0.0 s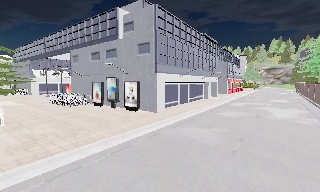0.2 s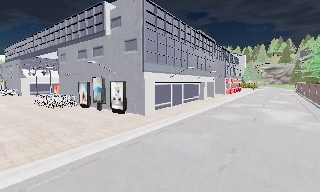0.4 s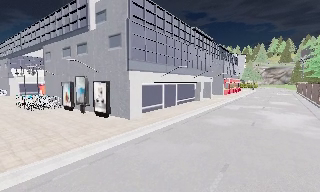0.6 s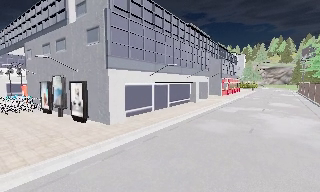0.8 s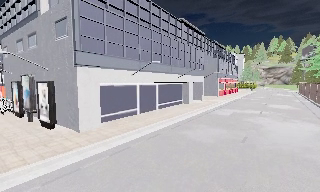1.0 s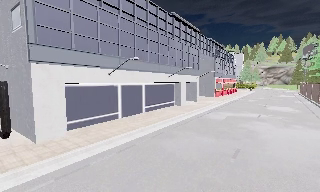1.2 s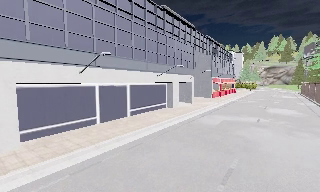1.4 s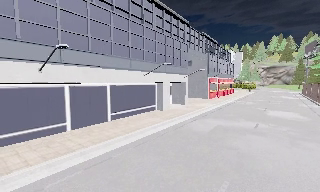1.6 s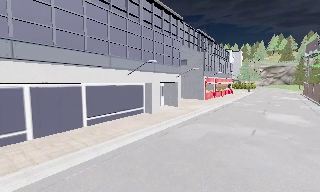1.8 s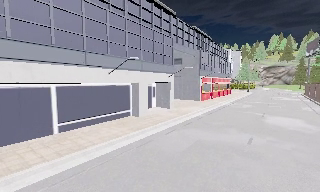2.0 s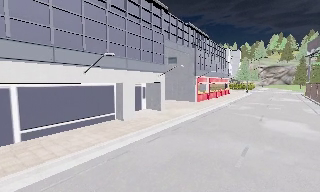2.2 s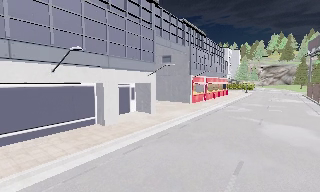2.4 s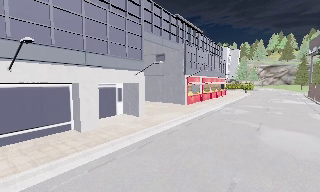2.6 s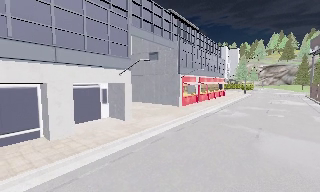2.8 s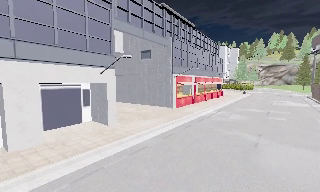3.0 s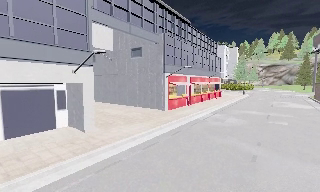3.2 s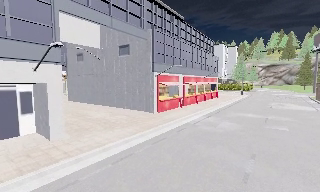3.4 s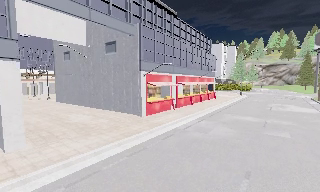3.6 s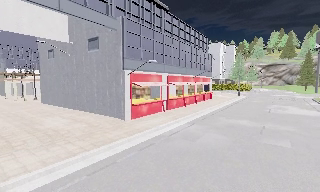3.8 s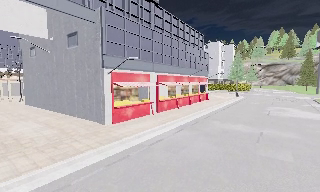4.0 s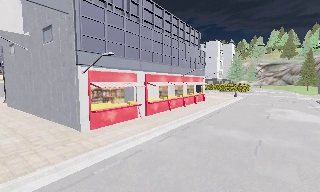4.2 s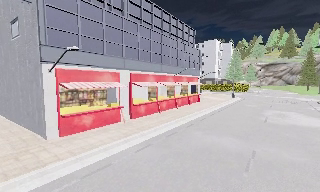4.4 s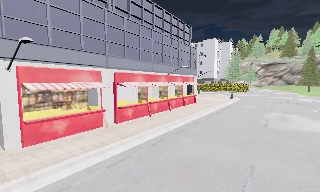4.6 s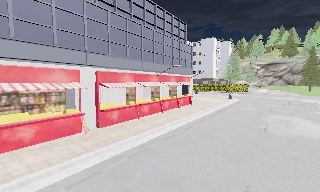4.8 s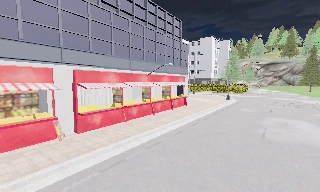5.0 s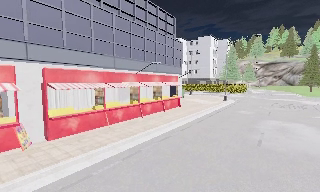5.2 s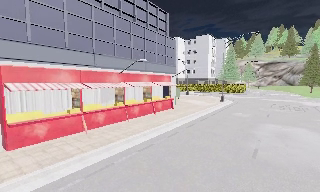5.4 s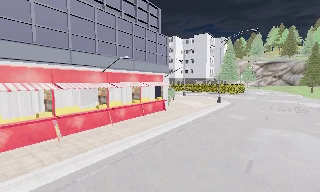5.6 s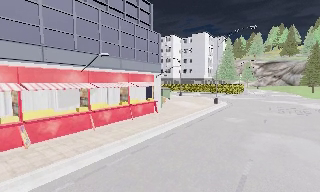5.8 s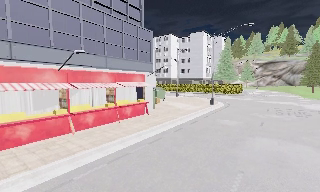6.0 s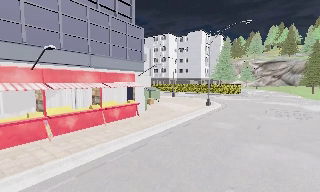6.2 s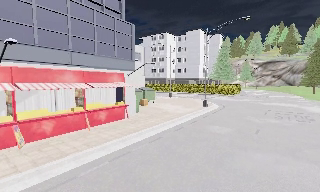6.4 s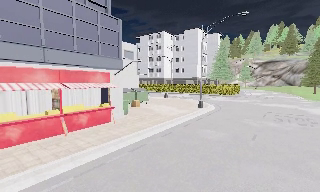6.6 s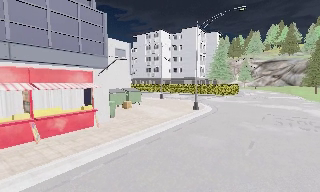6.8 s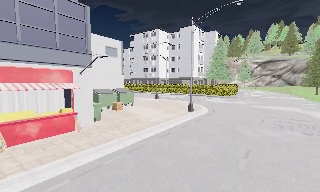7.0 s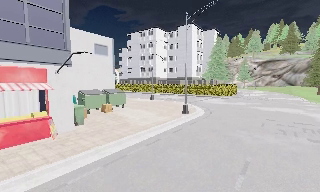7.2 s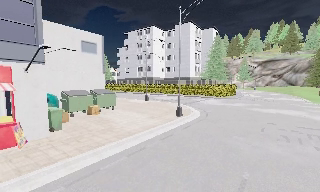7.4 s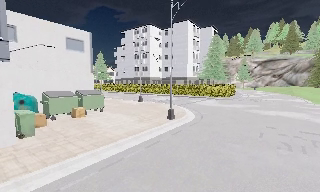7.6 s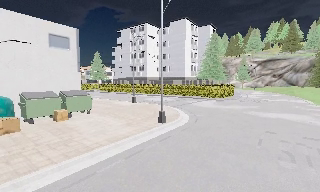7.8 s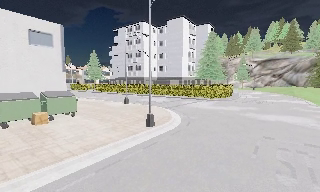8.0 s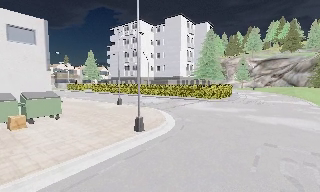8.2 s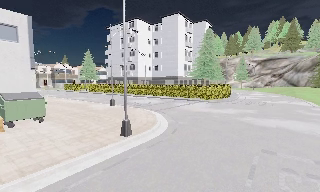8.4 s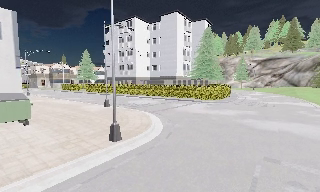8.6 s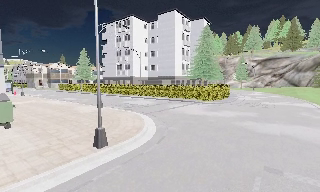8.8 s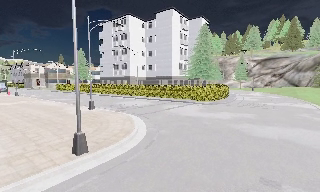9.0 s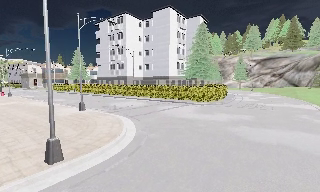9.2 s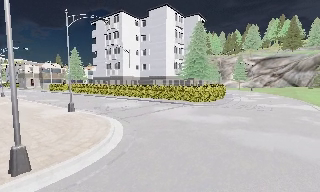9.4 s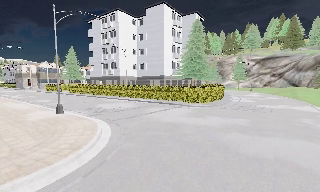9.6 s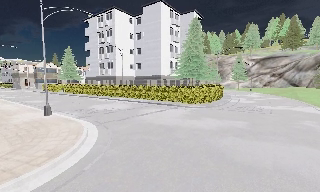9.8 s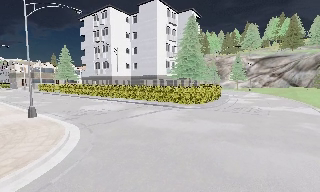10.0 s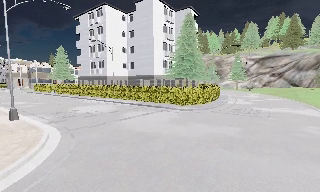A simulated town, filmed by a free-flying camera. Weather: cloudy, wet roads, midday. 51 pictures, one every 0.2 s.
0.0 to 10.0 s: The camera travels forward and to its right, about 60 m, so what stands in front looms larger. It loses speed.
The film runs forward here.
